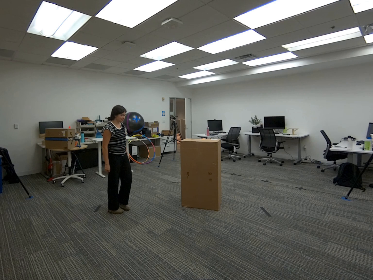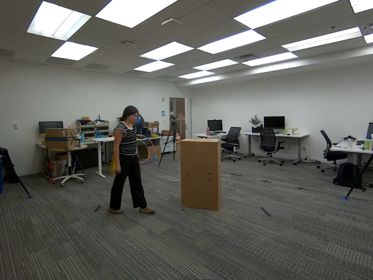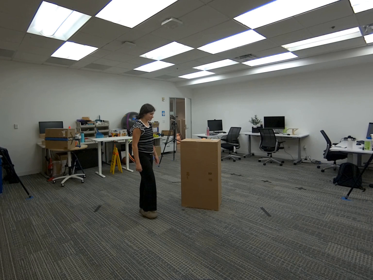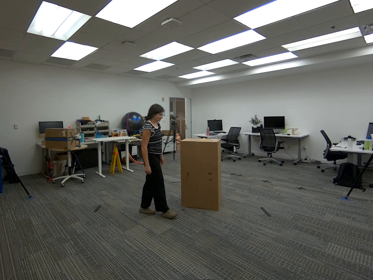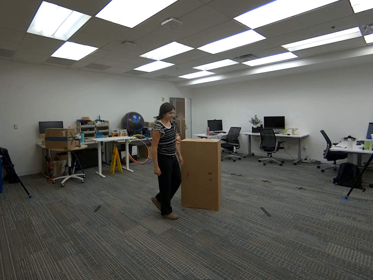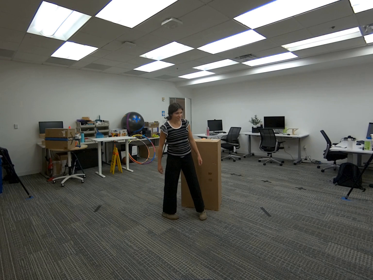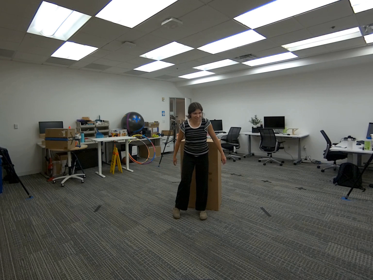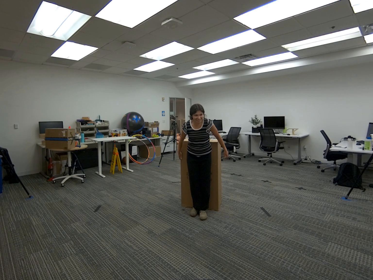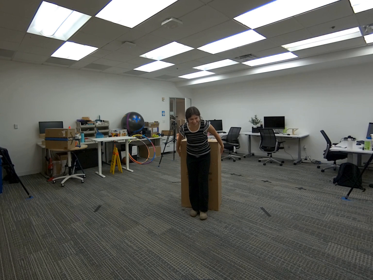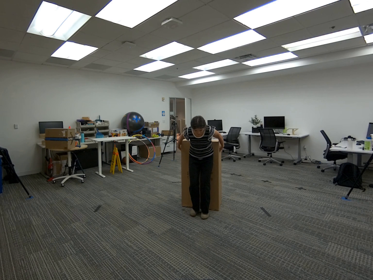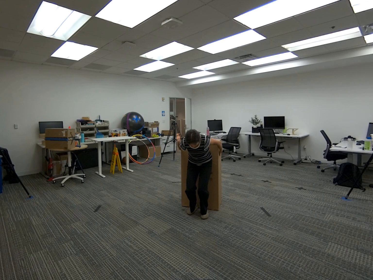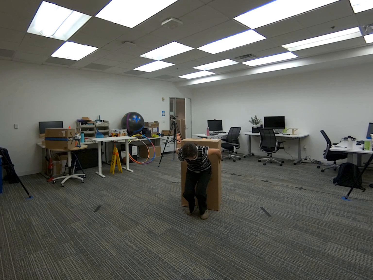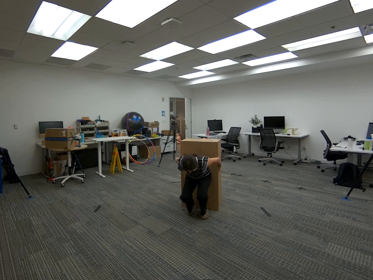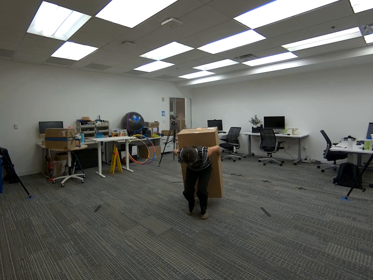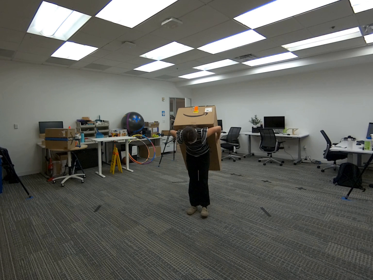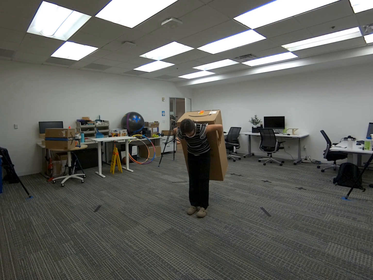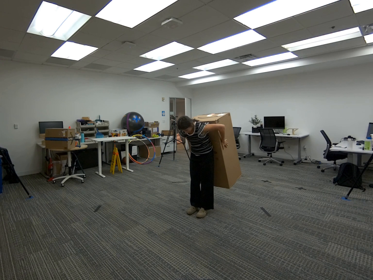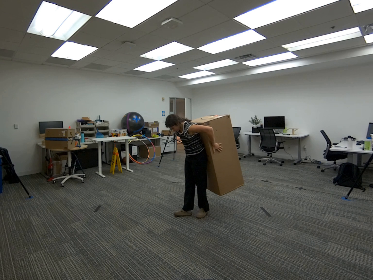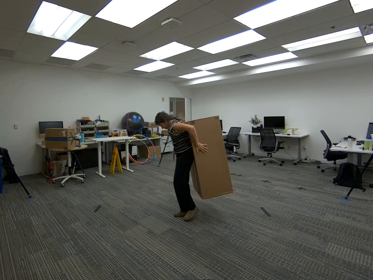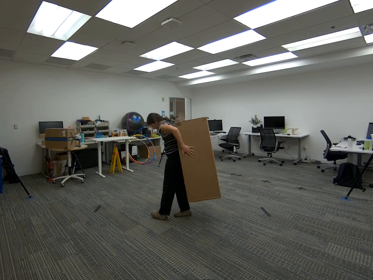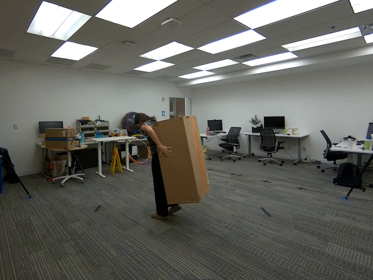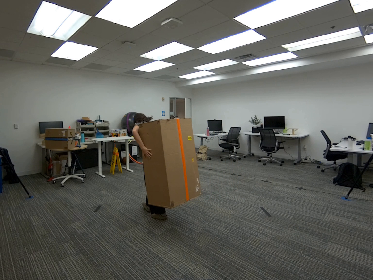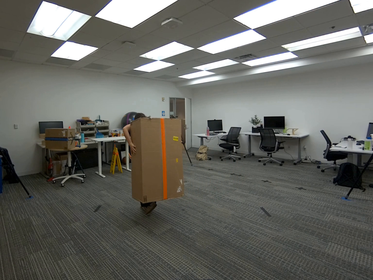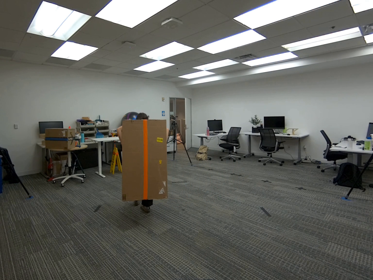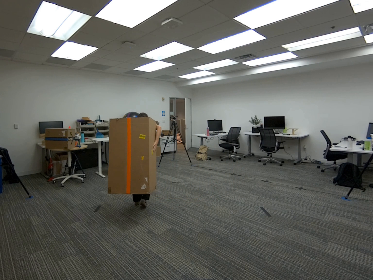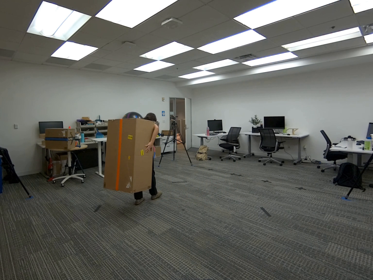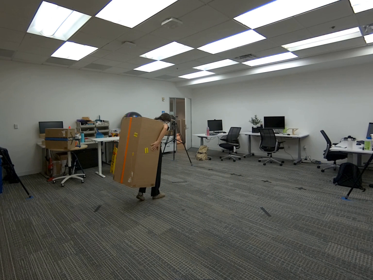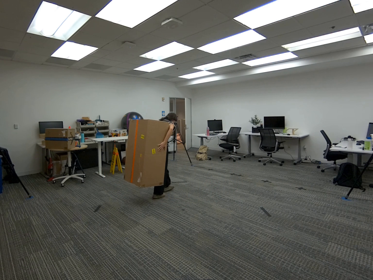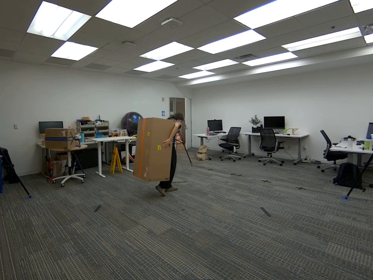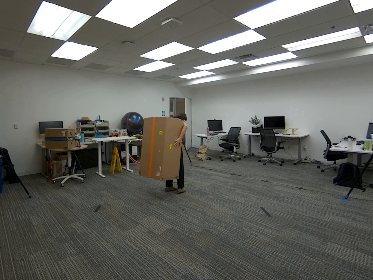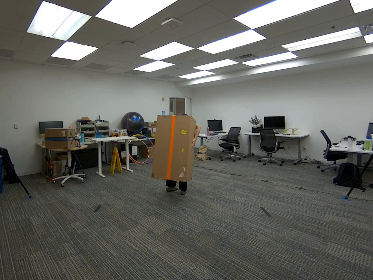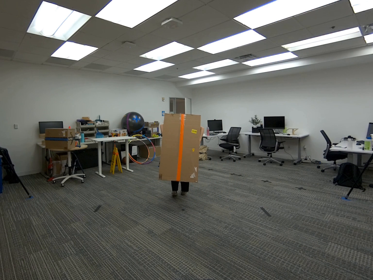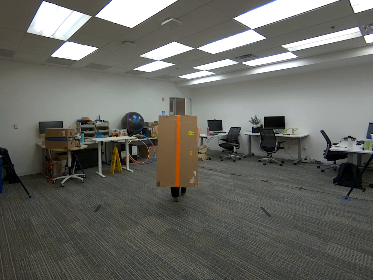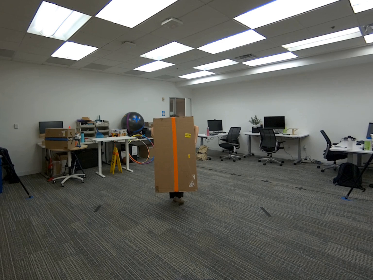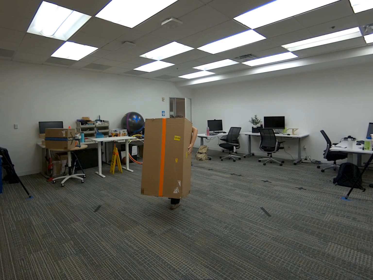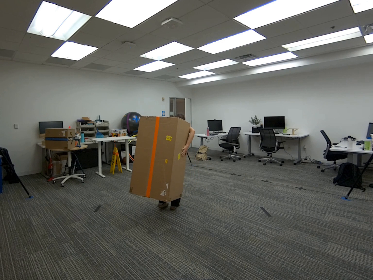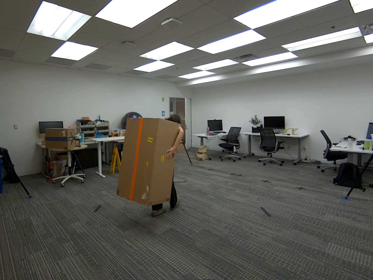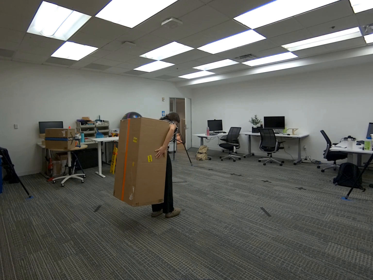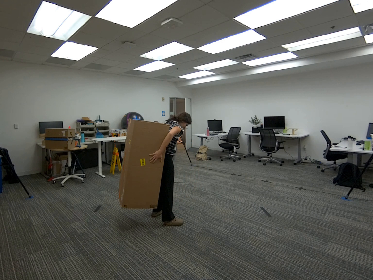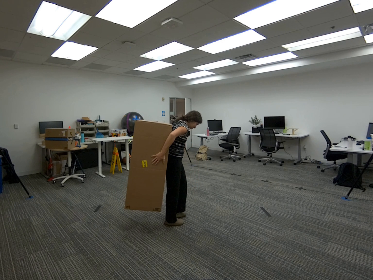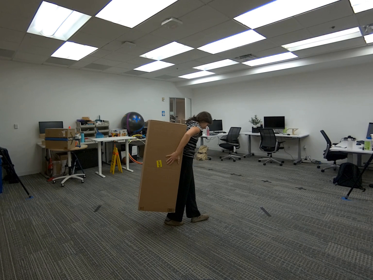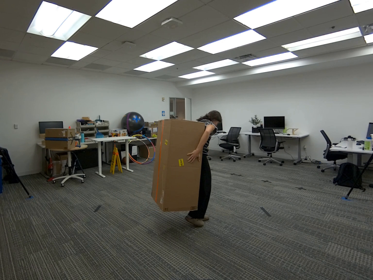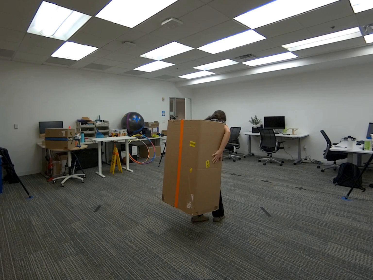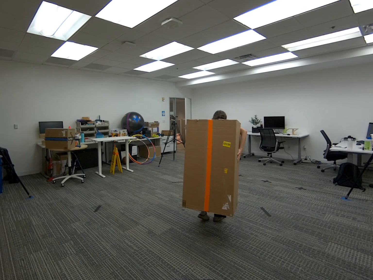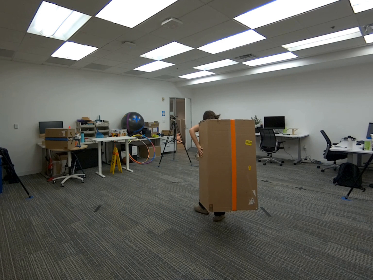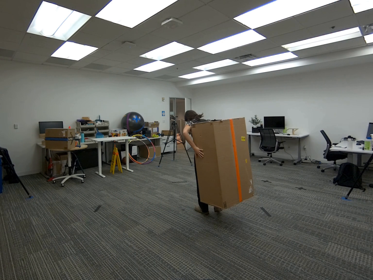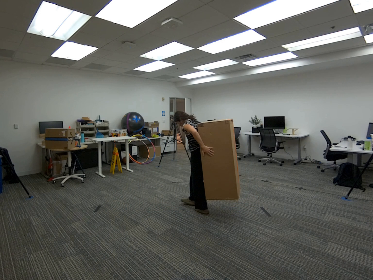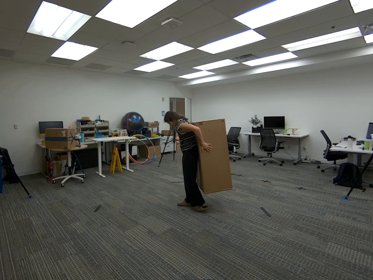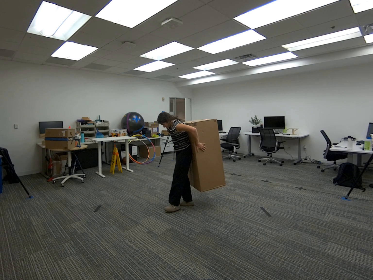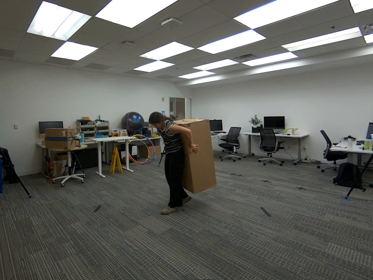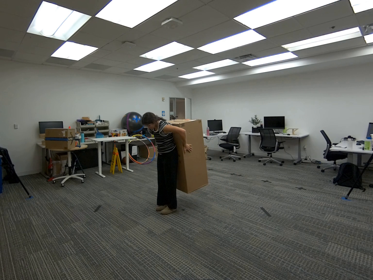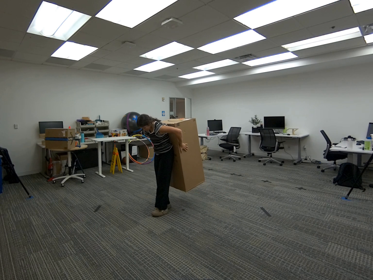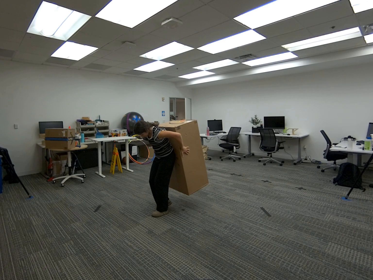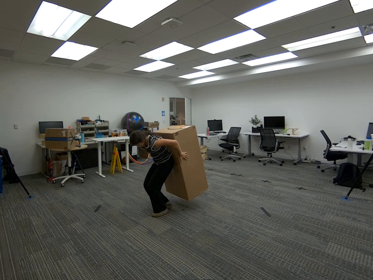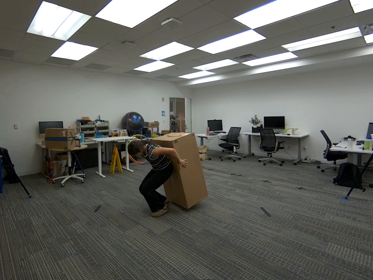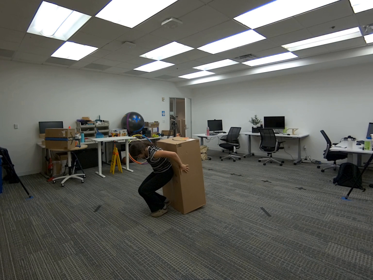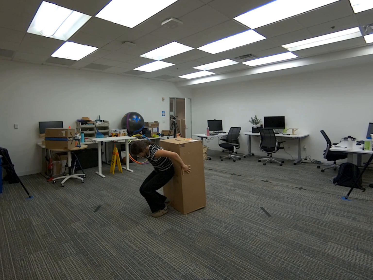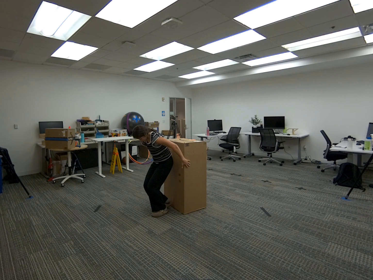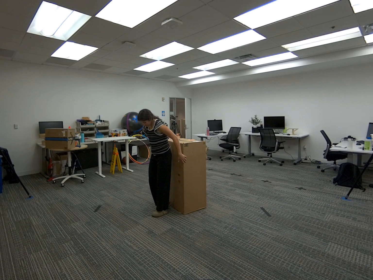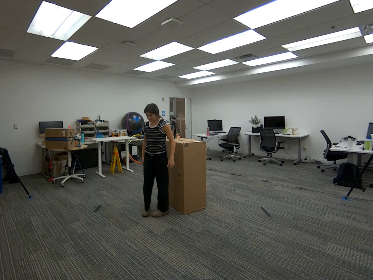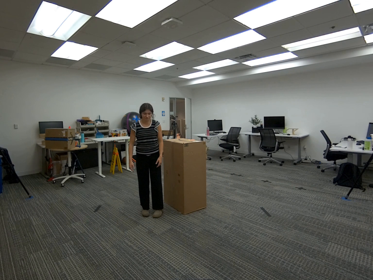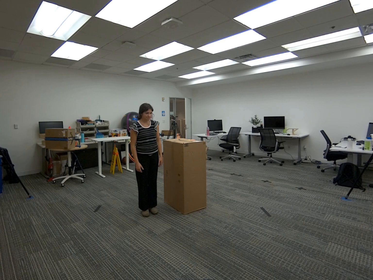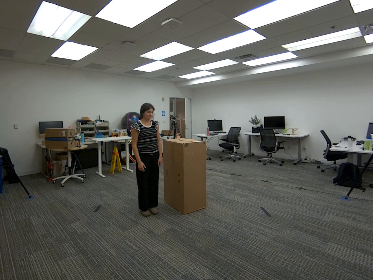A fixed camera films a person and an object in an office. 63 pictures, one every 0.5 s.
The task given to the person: Walk to the giant cardboard box and stand with your back facing it so the box touches your back. Bend your knees slightly and lift the box by pressing it against your back while using both hands to hold it in place. Walk a few steps while maintaining your grip on the box, then lower it and place it back on the ground.
